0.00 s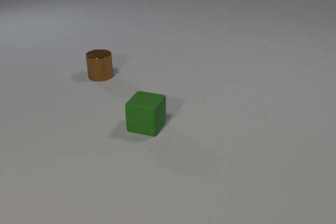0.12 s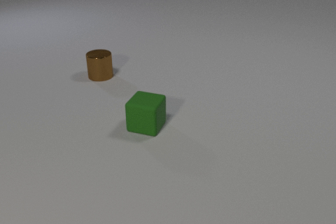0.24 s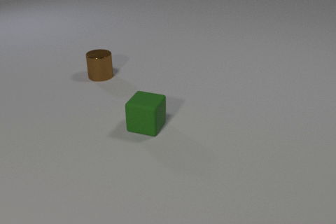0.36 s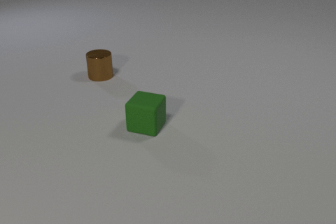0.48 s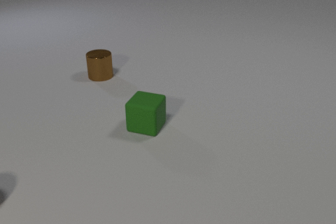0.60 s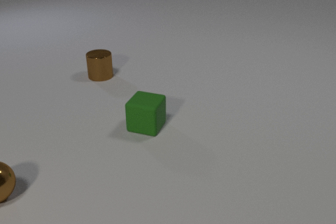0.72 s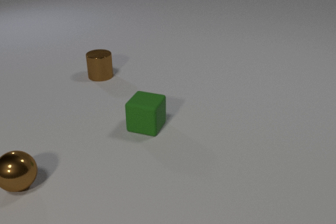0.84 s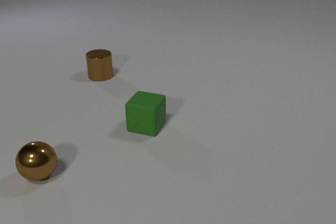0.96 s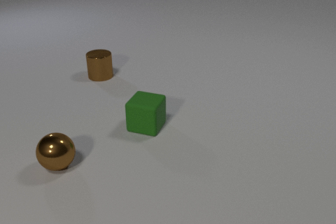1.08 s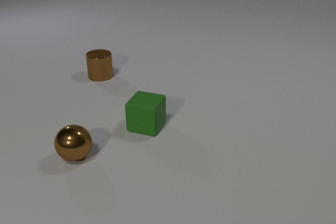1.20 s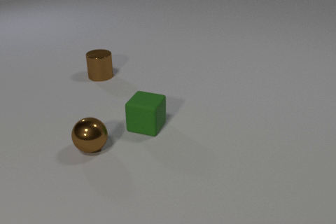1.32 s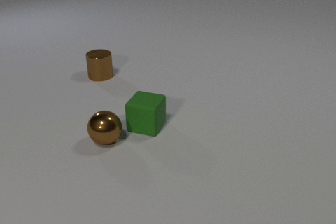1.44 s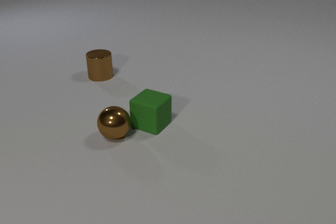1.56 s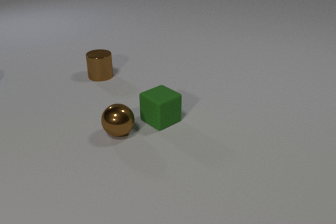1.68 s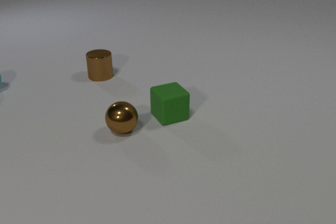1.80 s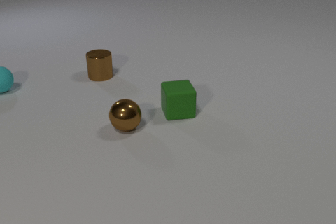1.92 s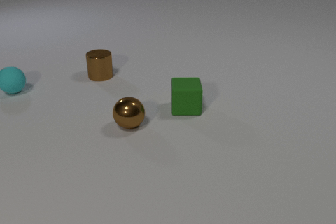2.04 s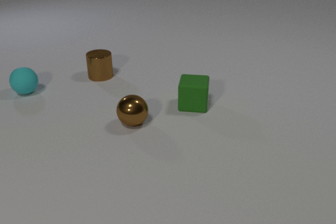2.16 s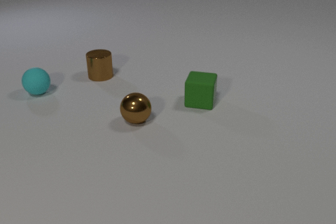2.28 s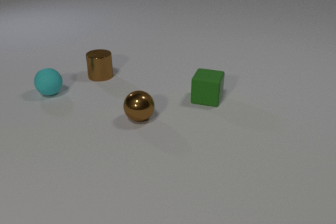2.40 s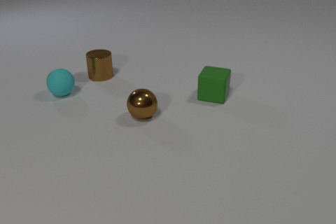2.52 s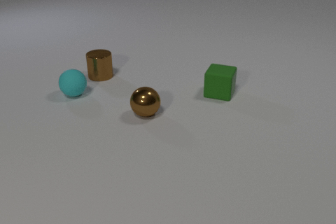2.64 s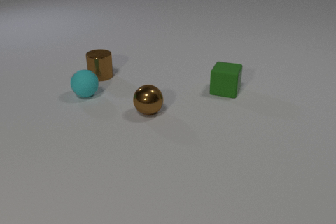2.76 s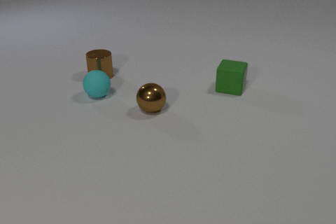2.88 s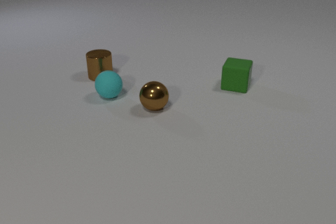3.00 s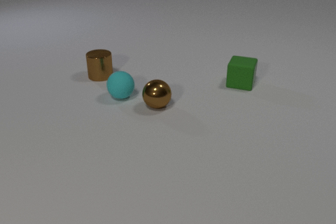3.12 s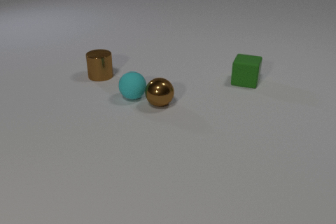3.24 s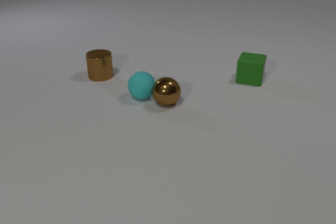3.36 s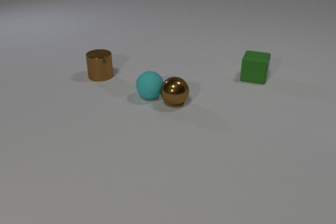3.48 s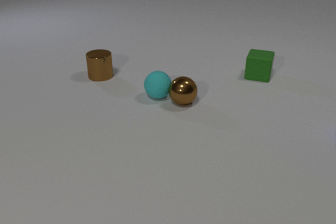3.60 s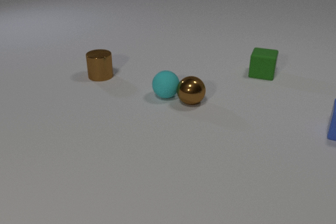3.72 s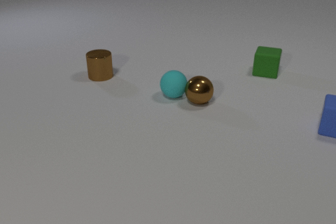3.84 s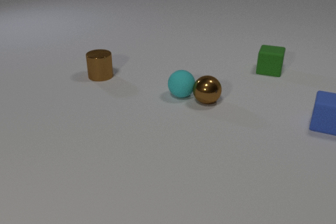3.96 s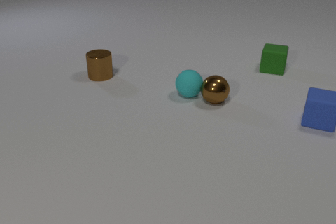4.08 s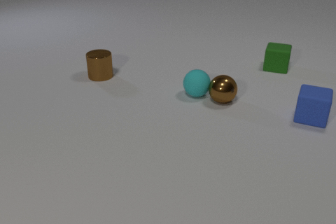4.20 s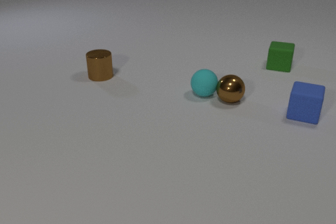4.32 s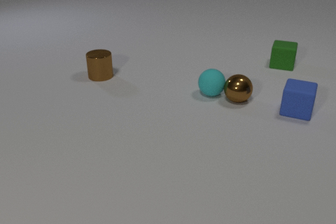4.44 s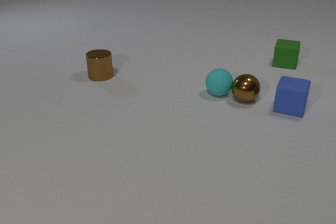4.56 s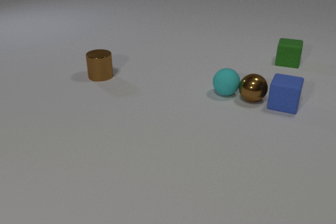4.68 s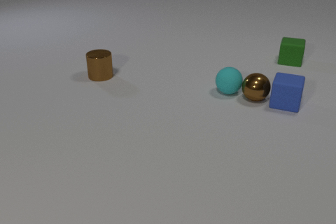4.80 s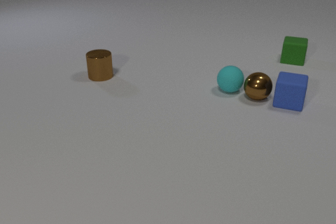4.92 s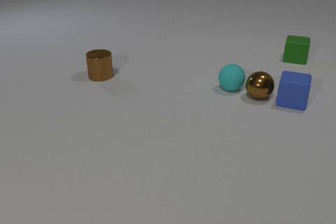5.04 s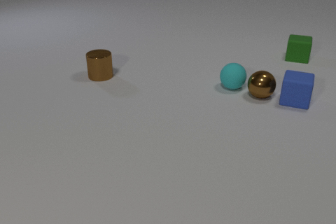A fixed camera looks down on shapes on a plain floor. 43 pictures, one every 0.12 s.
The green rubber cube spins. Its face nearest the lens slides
to the left.
The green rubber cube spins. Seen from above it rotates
clockwise.
0.00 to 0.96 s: The brown metal sphere comes in at the left edge, rolls to the right and away from the camera.
0.96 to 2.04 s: The brown metal sphere rolls to the right and away from the camera. The green rubber cube slides to the right and away from the camera, spins clockwise seen from above by about 75 degrees, its near face sliding to the left. The cyan rubber sphere comes in at the left edge, rolls to the right and toward the camera. The brown metal sphere and the green rubber cube collide.
2.04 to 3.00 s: The brown metal sphere rolls away from the camera and to the right. The green rubber cube slides away from the camera and to the right. The cyan rubber sphere rolls to the right.
3.00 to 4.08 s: The brown metal sphere rolls to the right. The green rubber cube slides away from the camera and to the right. The cyan rubber sphere rolls to the right. The blue rubber cube comes in at the right edge, slides to the left and away from the camera. The brown metal sphere and the cyan rubber sphere collide.
4.08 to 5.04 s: The brown metal sphere rolls to the right and away from the camera. The green rubber cube slides away from the camera and to the right. The cyan rubber sphere rolls to the right and away from the camera. The blue rubber cube slides away from the camera and to the left. The brown metal sphere and the blue rubber cube collide.
What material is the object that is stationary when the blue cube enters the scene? metal.
What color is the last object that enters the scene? blue.
How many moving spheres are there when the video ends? 2.
